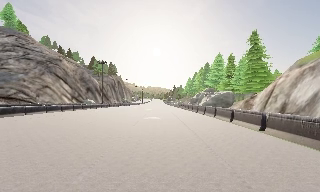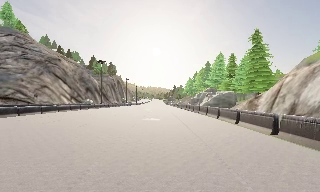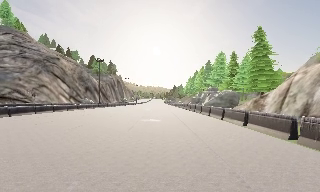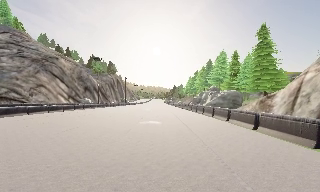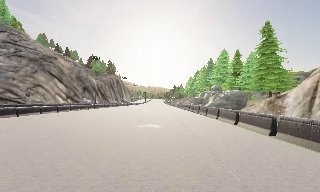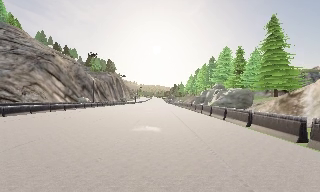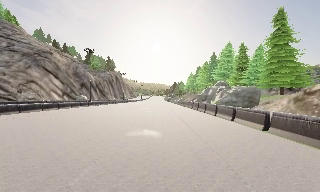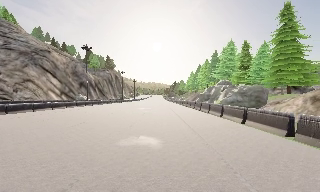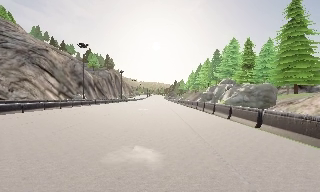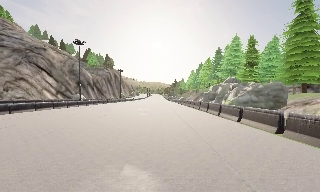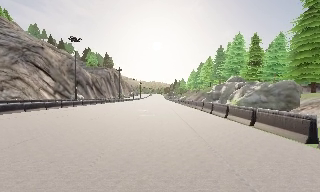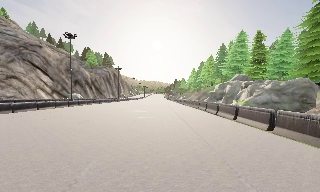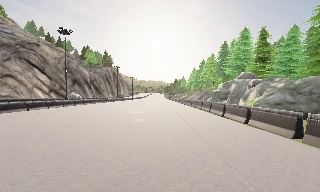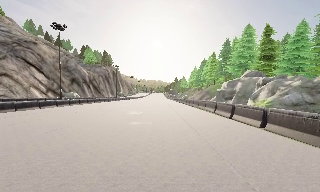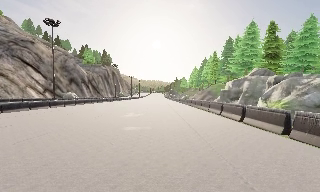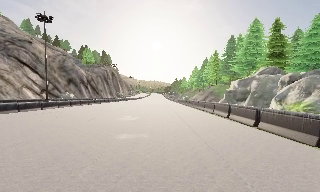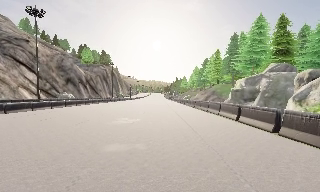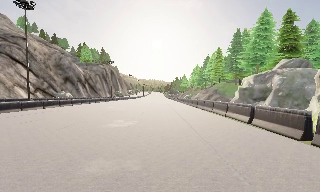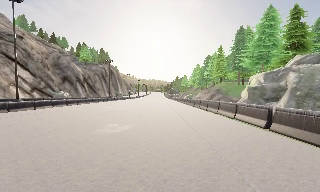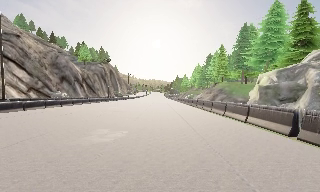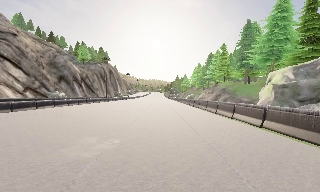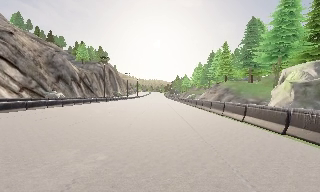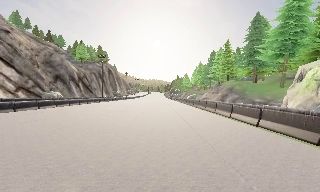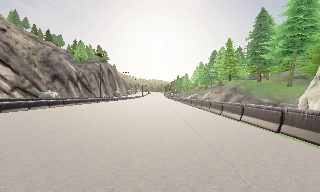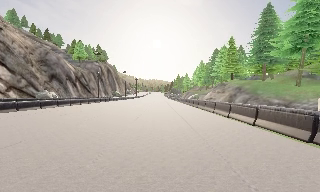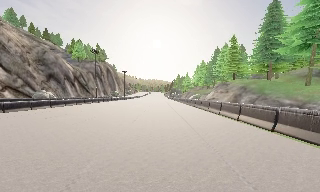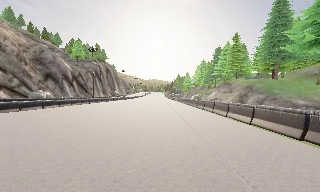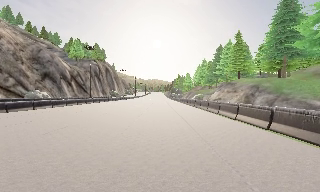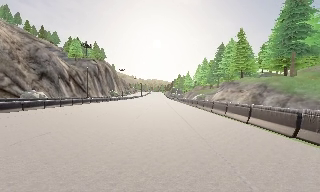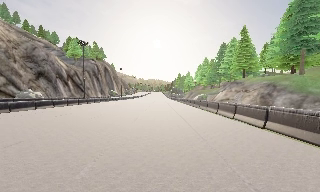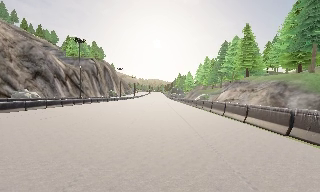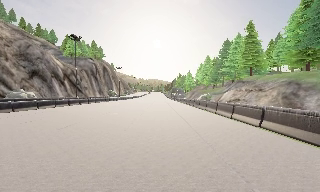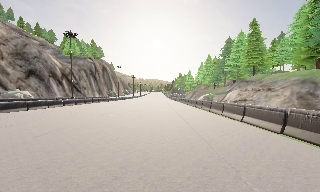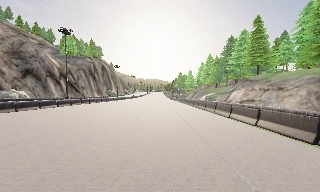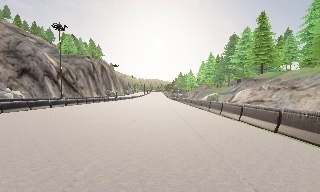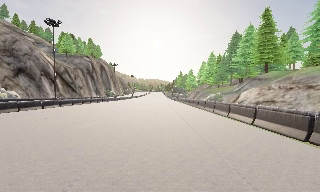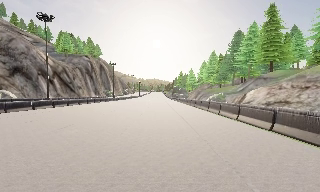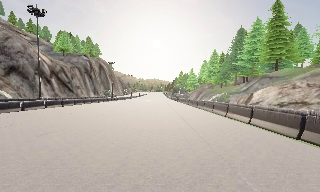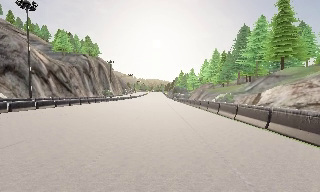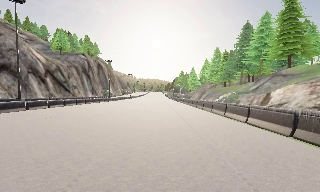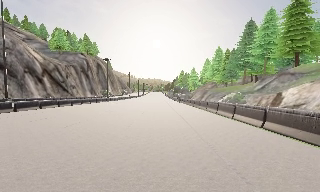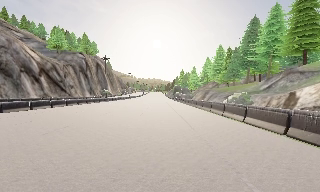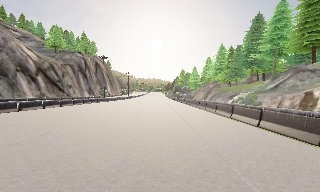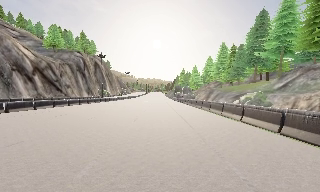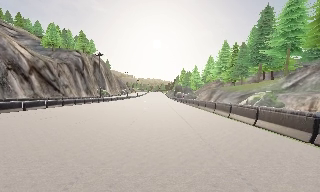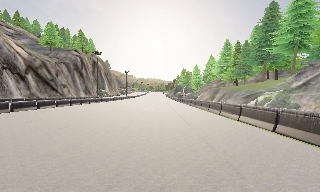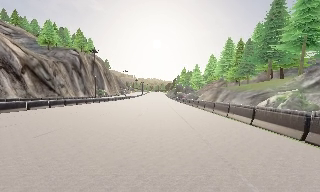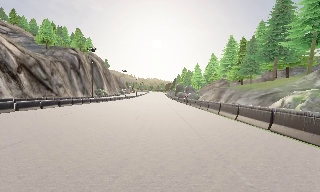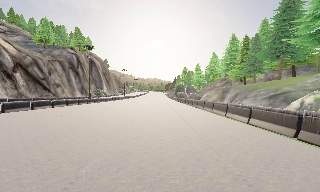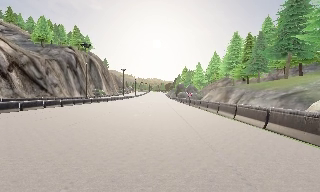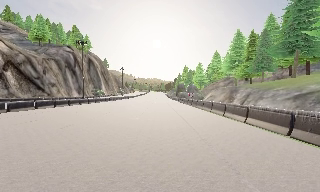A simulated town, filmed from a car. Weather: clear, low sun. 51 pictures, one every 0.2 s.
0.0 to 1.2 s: The camera travels forward, about 8 m, so what stands in front looms larger. It gains speed.
1.2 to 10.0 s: The camera travels forward, about 70 m, so what stands in front looms larger.
The film runs forward here.
